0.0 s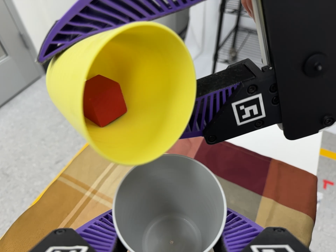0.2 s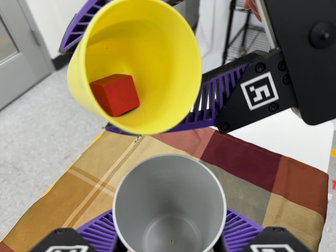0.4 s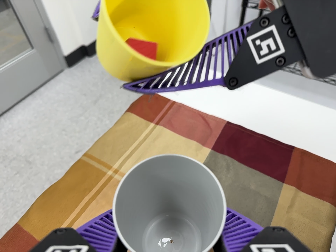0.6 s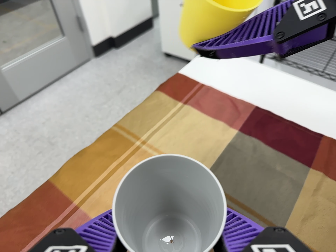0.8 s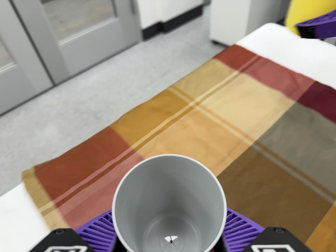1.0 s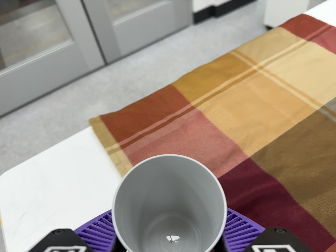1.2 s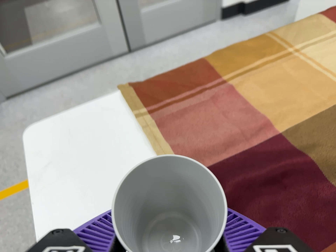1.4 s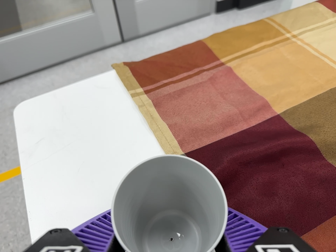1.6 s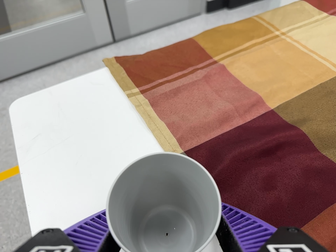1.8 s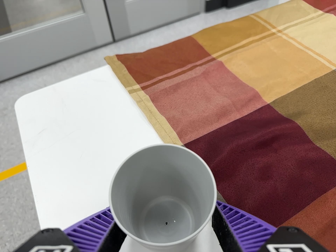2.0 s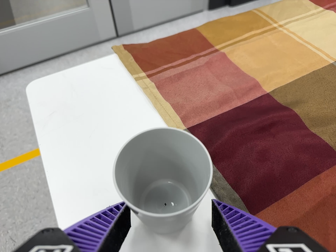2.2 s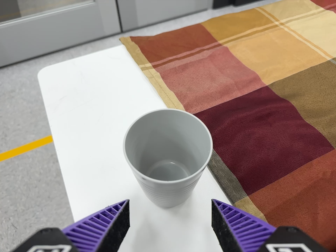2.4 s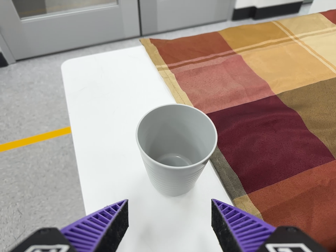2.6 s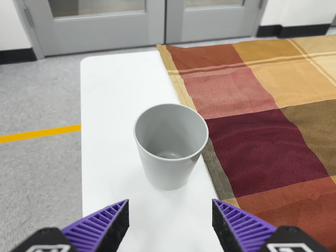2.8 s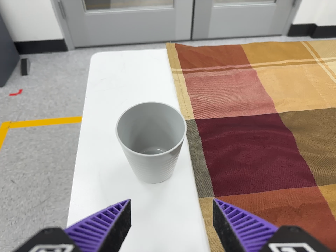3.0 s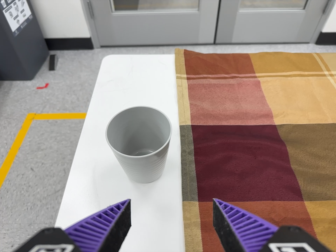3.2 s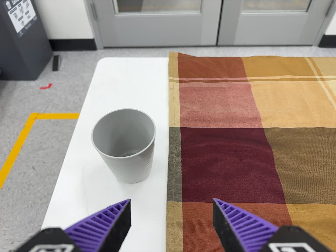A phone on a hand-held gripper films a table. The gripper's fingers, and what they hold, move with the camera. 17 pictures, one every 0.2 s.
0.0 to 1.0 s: The camera swings to its left by about 25 degrees, and the scene slides to the right. It travels toward the bottom of its view and to its left, about 20 cm, so close, fixed things drift upward. It rolls about its line of sight by about 20 degrees, and the scene rotates clockwise.
1.0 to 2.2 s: The camera travels toward the bottom of its view, backward and to its left, about 12 cm, so close, fixed things drift upward. It rolls about its line of sight by about 10 degrees, and the scene rotates clockwise.
2.2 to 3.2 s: The camera pans to its left by about 20 degrees. It travels to its right and backward, about 16 cm. It rolls about its line of sight by about 20 degrees, and the scene rotates clockwise.
The film runs backward here.
